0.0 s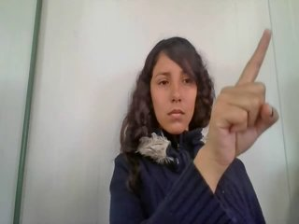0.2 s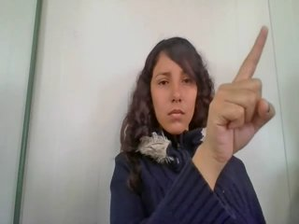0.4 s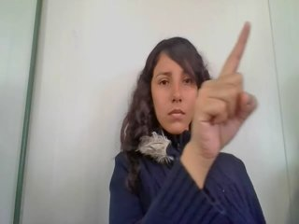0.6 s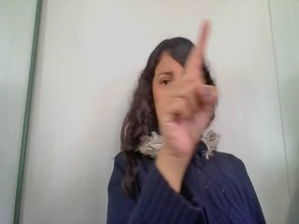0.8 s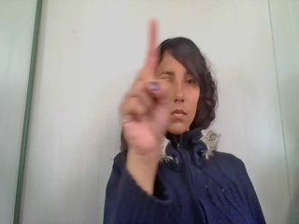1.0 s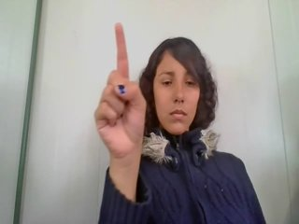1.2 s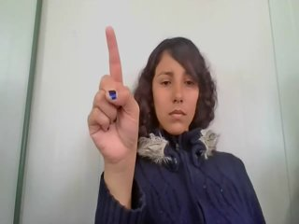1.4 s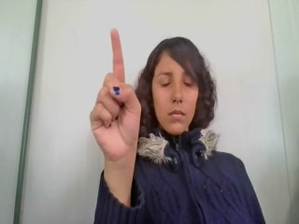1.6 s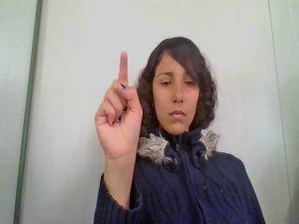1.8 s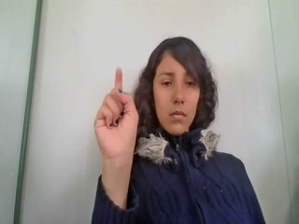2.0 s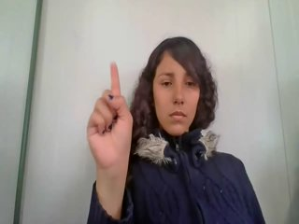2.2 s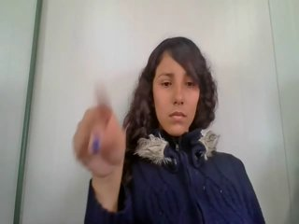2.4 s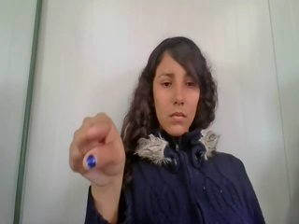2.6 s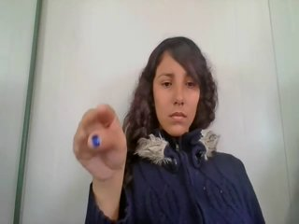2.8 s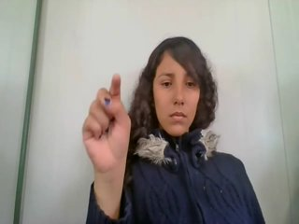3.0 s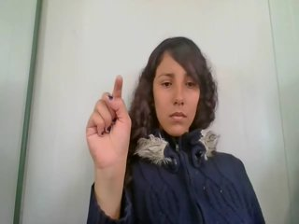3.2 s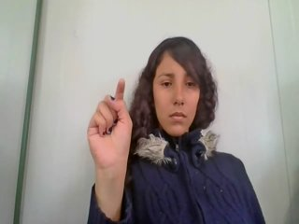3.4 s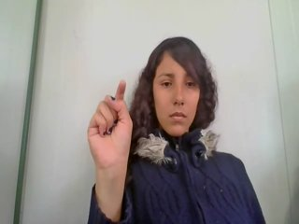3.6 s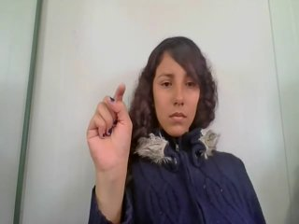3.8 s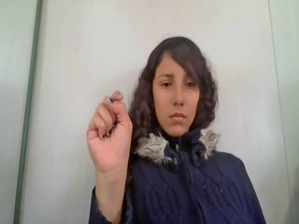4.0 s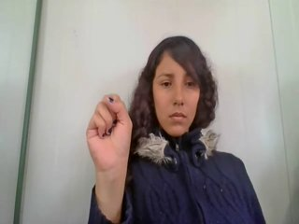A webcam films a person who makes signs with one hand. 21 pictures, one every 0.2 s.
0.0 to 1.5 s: Pointing with one finger.
1.6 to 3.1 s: Click with one finger.
3.2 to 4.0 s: Pointing with two fingers.
